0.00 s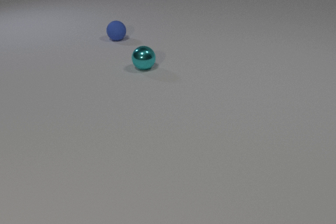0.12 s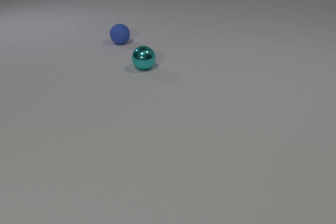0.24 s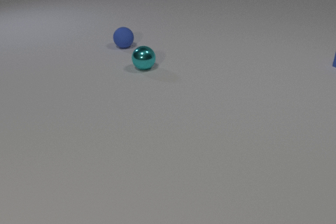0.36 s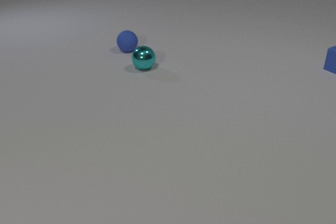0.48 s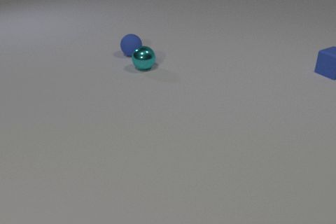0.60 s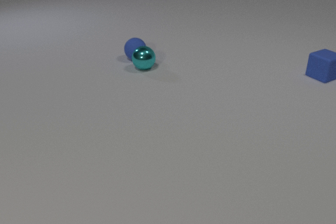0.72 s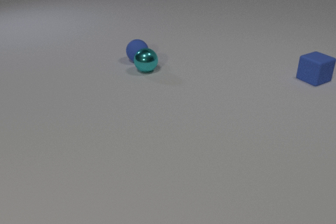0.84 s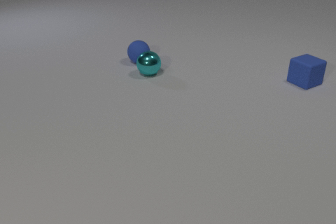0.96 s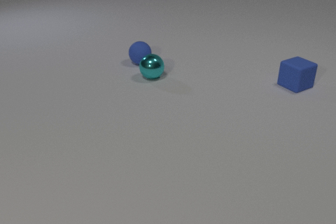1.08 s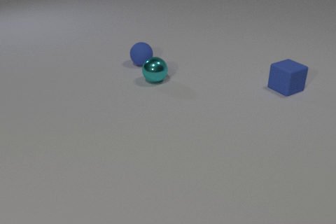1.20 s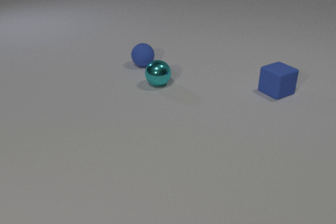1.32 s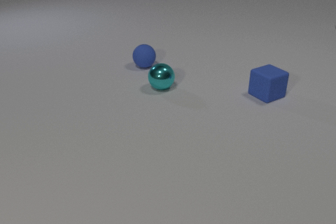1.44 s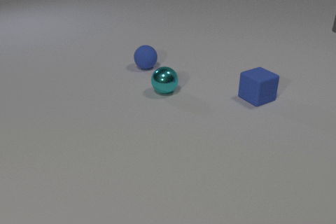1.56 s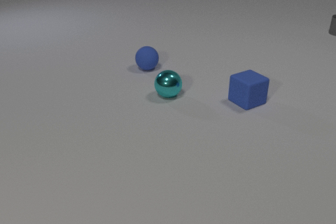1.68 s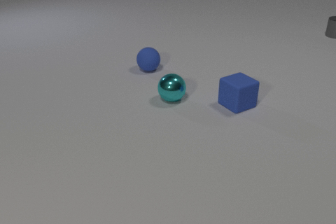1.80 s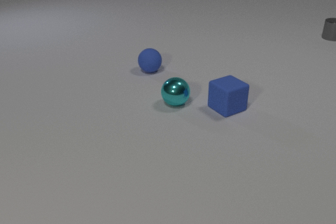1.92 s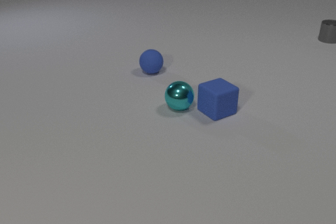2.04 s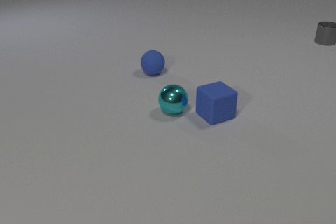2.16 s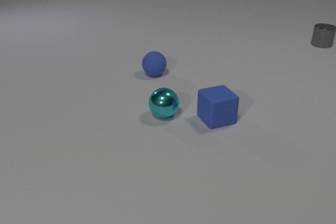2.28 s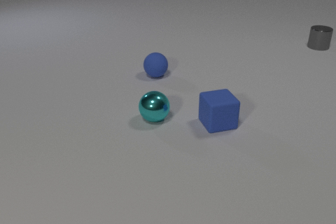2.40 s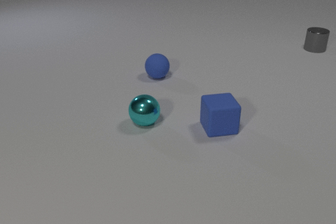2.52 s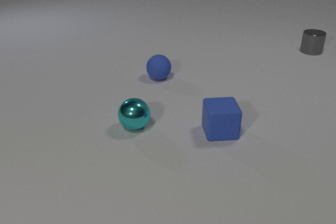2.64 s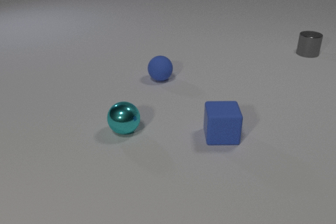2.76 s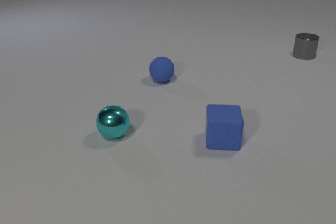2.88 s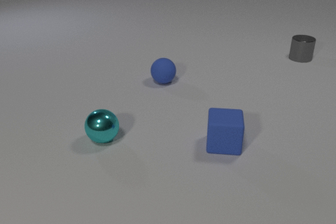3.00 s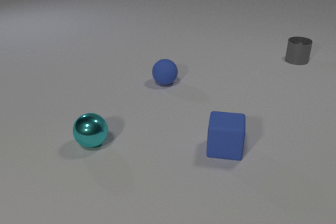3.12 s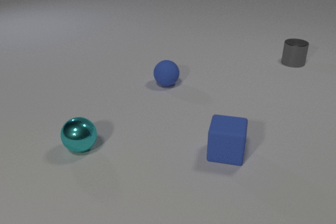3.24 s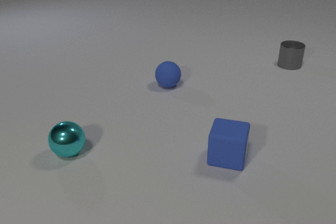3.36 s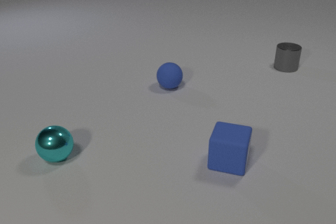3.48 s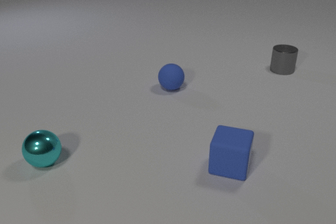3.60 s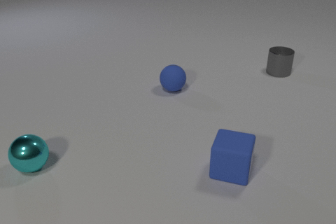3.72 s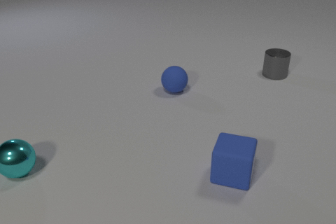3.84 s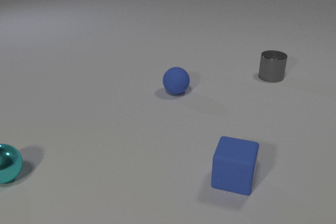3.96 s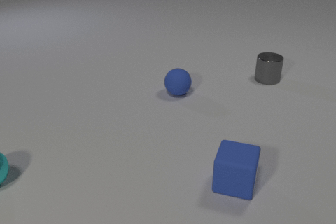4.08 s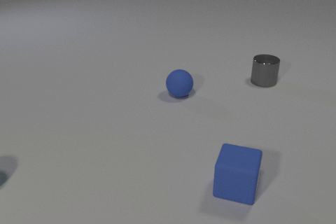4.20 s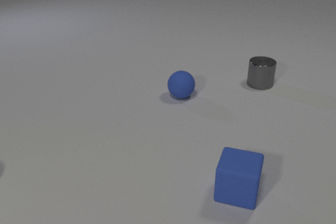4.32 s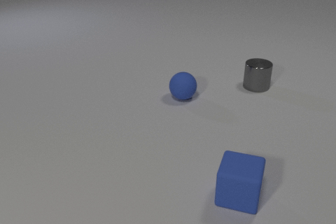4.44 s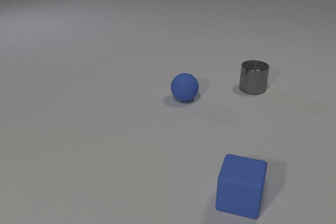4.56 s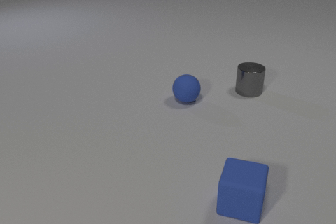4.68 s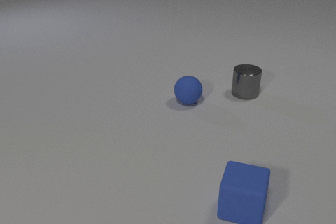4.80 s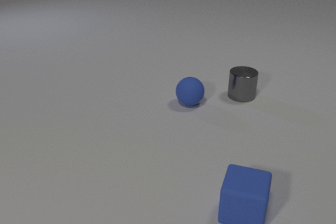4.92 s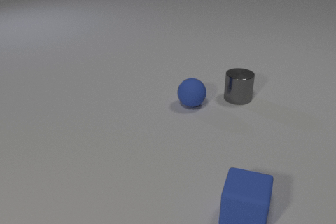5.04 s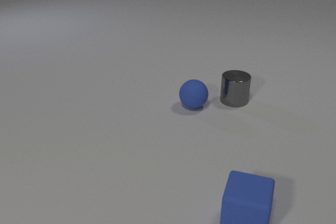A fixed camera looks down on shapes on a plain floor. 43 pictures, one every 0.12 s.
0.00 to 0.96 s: The blue rubber sphere rolls toward the camera. The cyan metal sphere rolls toward the camera. The blue rubber cube comes in at the right edge, slides toward the camera and to the left. The blue rubber sphere and the cyan metal sphere collide.
0.96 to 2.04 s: The blue rubber sphere rolls toward the camera and to the right. The cyan metal sphere rolls toward the camera. The blue rubber cube slides toward the camera and to the left. The gray metal cylinder comes in at the right edge, slides toward the camera. The cyan metal sphere and the blue rubber cube collide.
2.04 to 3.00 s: The blue rubber sphere rolls toward the camera and to the right. The cyan metal sphere rolls to the left and toward the camera. The blue rubber cube slides toward the camera, spins clockwise seen from above by about 45 degrees, its near face sliding to the left. The gray metal cylinder slides toward the camera.
3.00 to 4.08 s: The blue rubber sphere rolls toward the camera and to the right. The cyan metal sphere rolls to the left, leaves at the left edge. The blue rubber cube slides toward the camera. The gray metal cylinder slides toward the camera and to the left.
4.08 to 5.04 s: The blue rubber sphere rolls toward the camera and to the right. The blue rubber cube slides toward the camera. The gray metal cylinder slides toward the camera and to the left.
How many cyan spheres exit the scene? 1.
What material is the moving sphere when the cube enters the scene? rubber.
Are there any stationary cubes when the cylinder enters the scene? no.
